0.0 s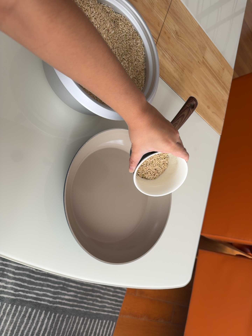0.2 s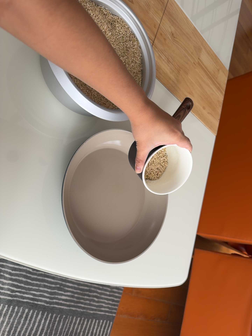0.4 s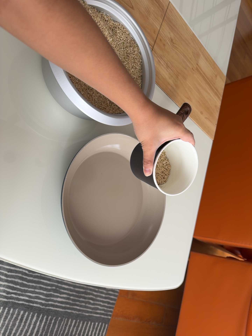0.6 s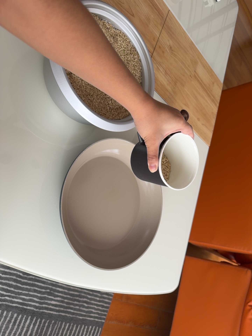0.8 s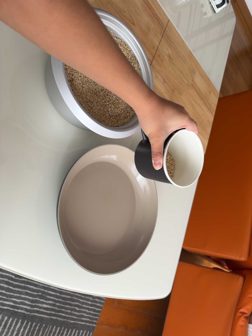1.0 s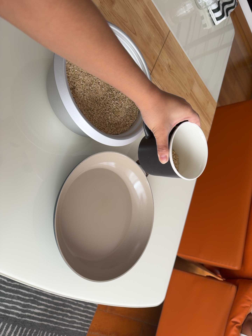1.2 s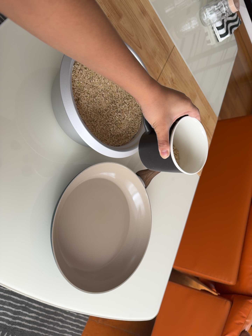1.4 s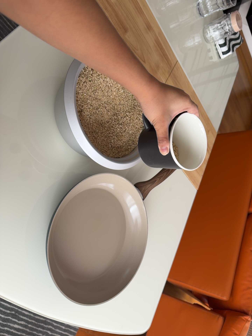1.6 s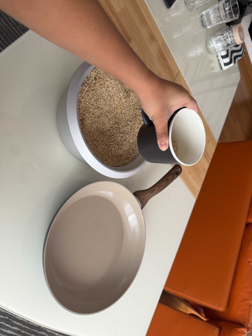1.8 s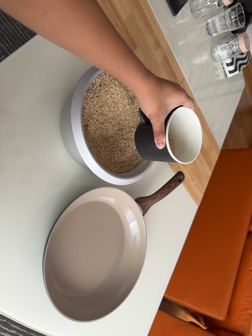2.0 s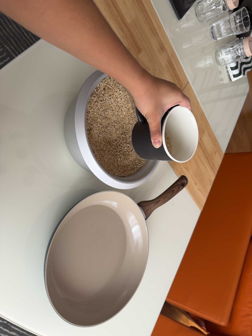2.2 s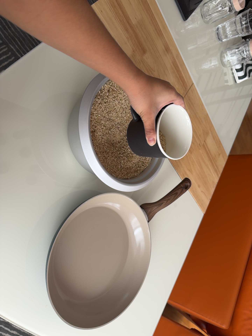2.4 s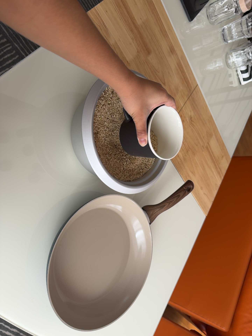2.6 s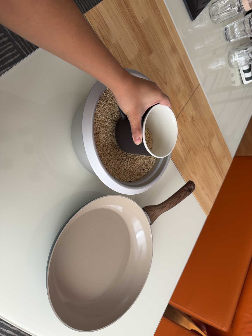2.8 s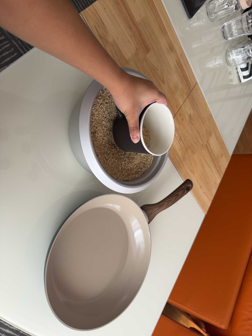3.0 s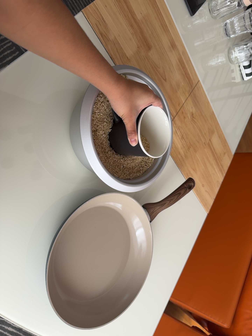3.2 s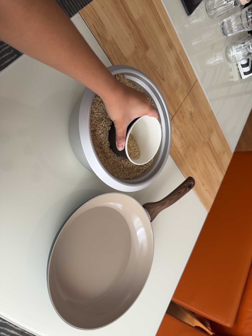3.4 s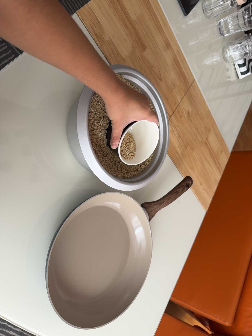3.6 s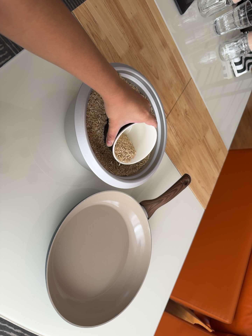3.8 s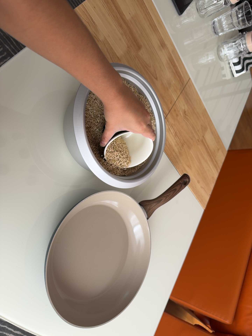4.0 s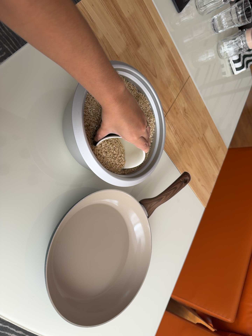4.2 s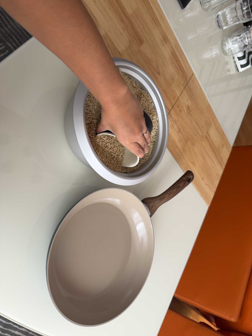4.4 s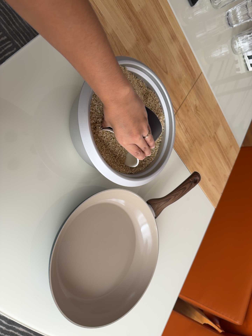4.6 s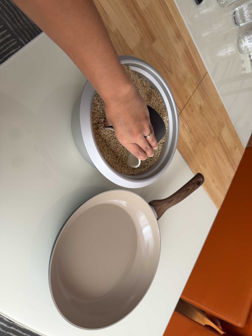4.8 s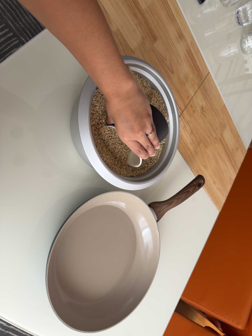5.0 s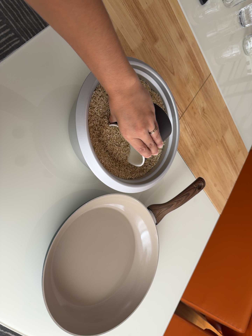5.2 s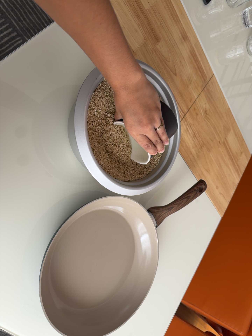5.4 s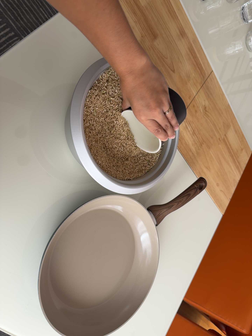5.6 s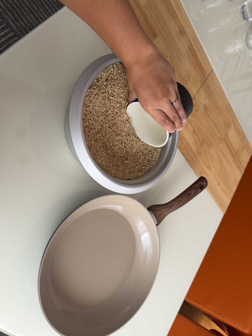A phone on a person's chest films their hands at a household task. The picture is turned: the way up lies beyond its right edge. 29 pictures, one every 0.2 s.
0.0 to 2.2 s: The camera travels toward the top of its view, about 8 cm, so close, fixed things drift downward. Its aim tips toward the top of its view by about 10 degrees, and the scene shifts downward. It rolls about its line of sight by about 15 degrees, and the scene rotates clockwise.
2.2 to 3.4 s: The camera keeps its place and its aim.
3.4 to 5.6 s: The camera shifts only a little, or ends up much as it began.
The film runs backward here.
